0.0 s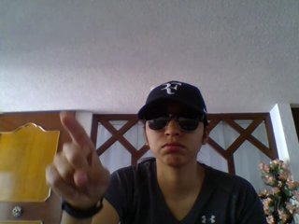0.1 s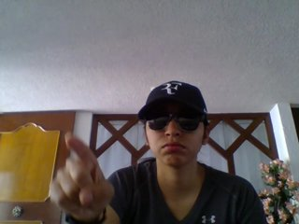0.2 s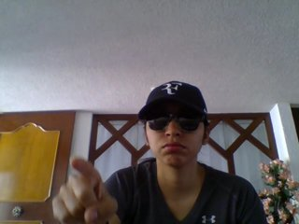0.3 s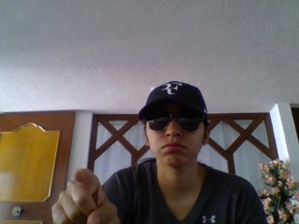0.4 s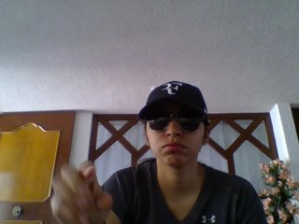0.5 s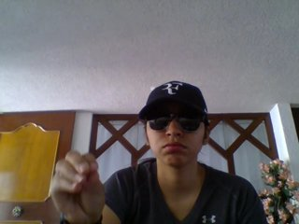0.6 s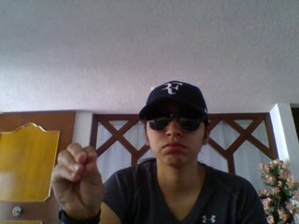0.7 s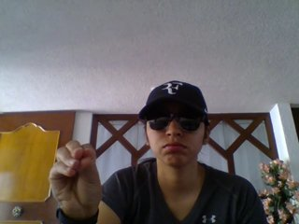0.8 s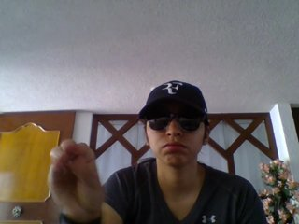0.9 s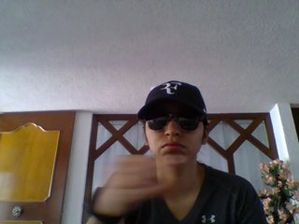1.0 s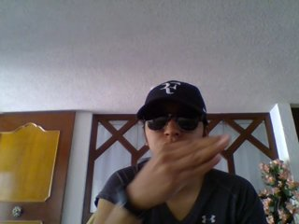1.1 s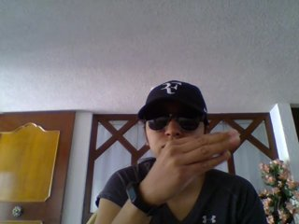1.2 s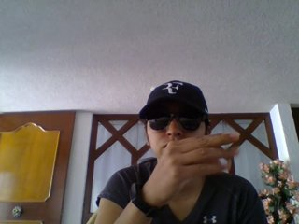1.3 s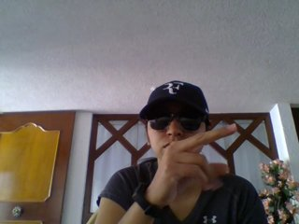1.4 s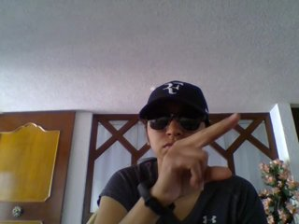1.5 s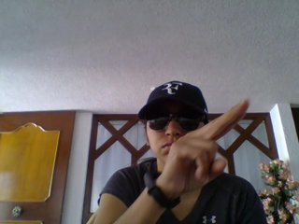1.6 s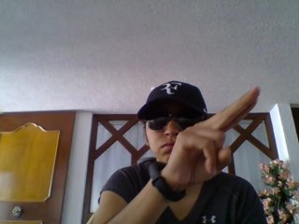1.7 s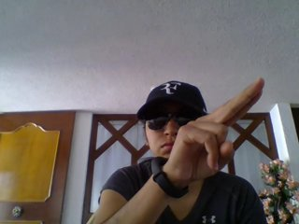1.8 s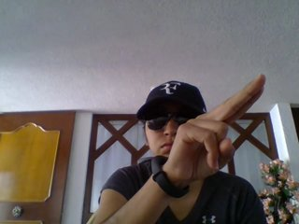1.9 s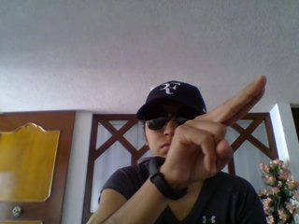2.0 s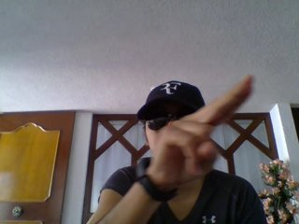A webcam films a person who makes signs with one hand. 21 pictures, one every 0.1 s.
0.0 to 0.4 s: Pointing with one finger.
0.5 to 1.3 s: On the screen the hand sweeps to the right. The name of the sign: Throw left.
1.4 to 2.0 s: Pointing with two fingers.
